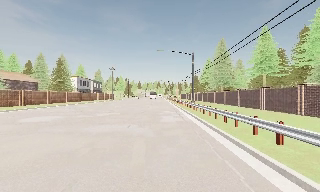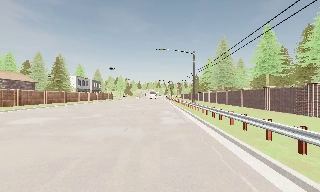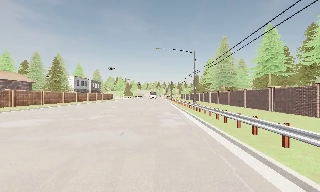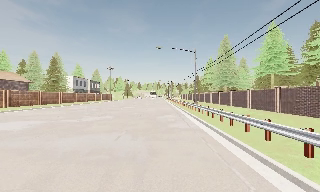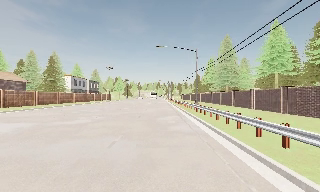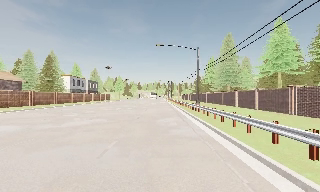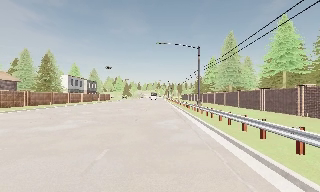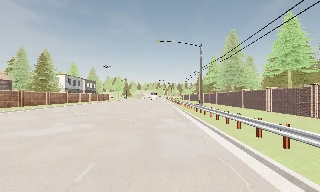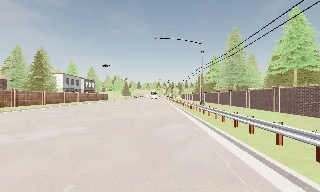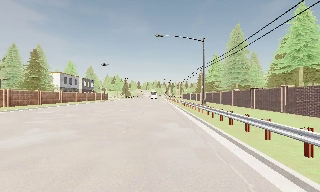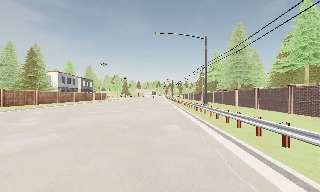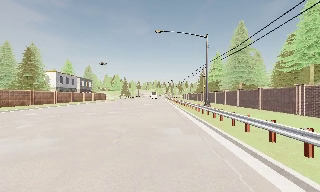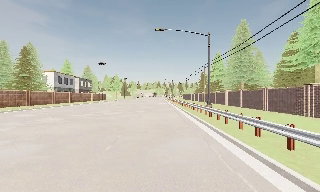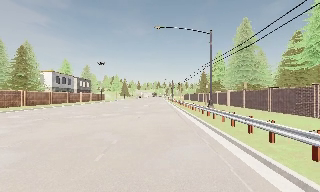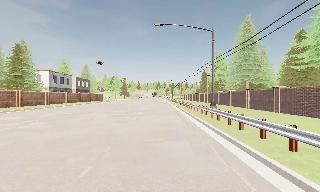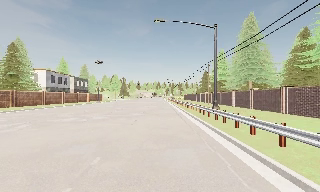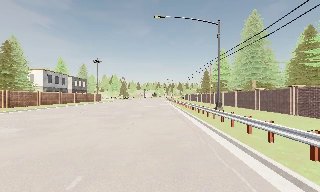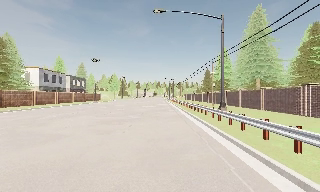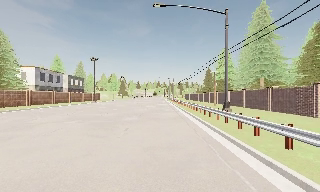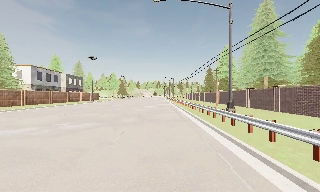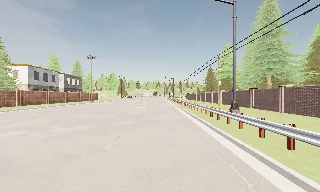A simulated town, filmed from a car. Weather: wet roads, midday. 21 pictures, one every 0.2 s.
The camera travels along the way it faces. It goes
forward.
0.0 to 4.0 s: The camera travels forward, about 18 m, so what stands in front looms larger.
The film runs forward here.
